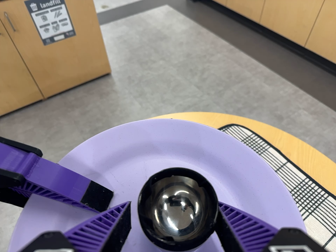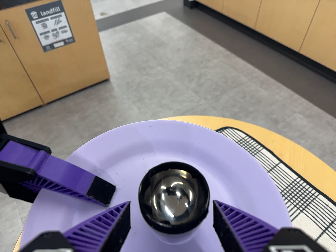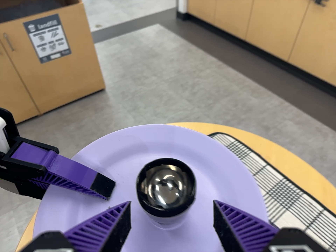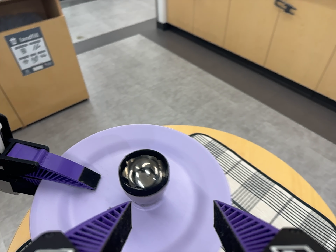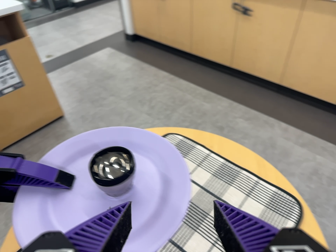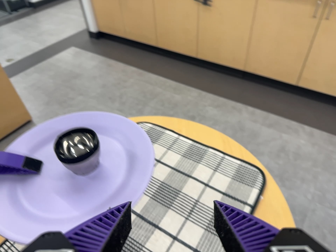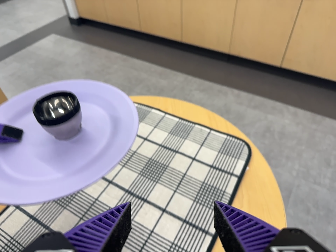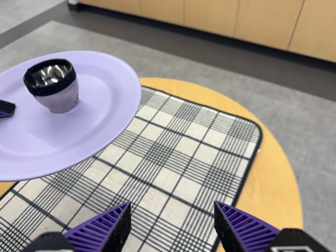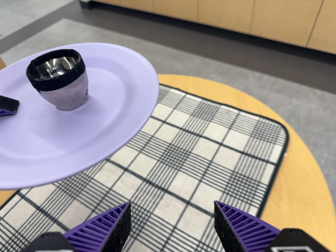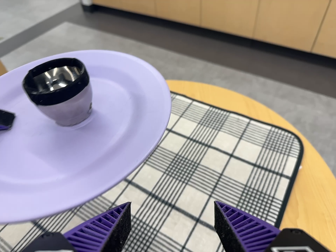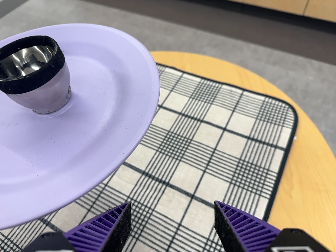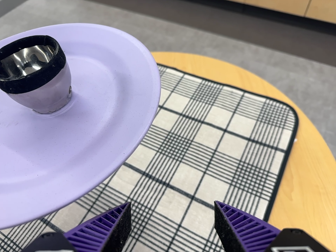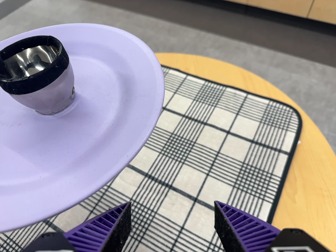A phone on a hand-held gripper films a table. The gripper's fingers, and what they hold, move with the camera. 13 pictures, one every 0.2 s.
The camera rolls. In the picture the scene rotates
counterclockwise.
0.0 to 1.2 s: The camera swings to its right by about 20 degrees, and the scene slides to the left. It travels backward, toward the bottom of its view and to its right, about 22 cm, so what stands in front gets smaller. It rolls about its line of sight by about 20 degrees, and the scene rotates counterclockwise.
1.2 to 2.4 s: The camera travels forward, about 14 cm, so what stands in front looms larger. Its aim tips toward the bottom of its view by about 10 degrees, and the scene shifts upward.
The film runs backward here.
